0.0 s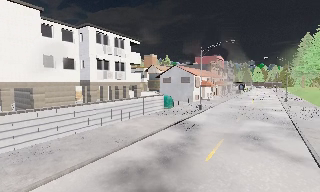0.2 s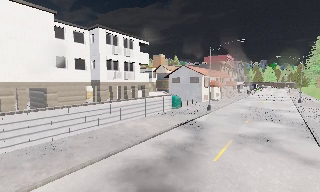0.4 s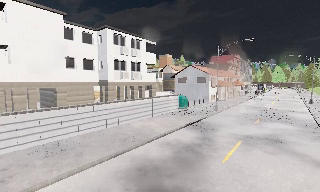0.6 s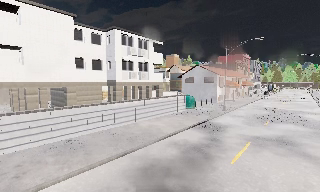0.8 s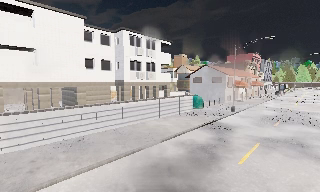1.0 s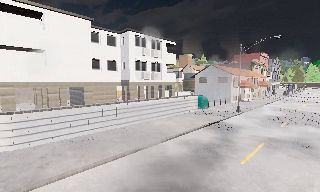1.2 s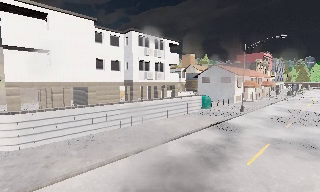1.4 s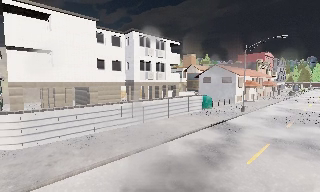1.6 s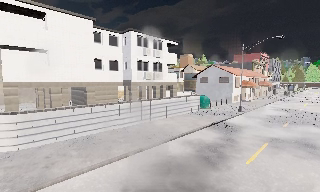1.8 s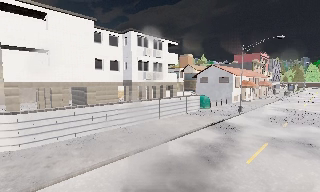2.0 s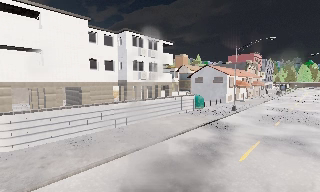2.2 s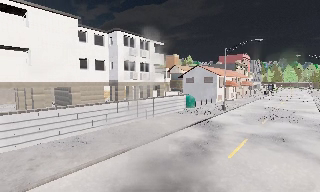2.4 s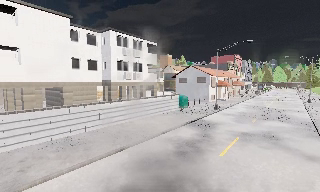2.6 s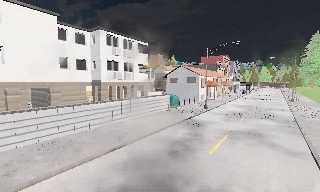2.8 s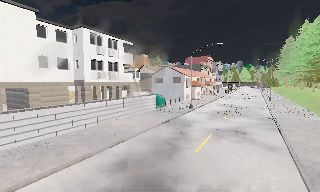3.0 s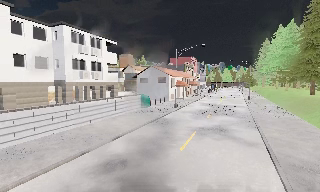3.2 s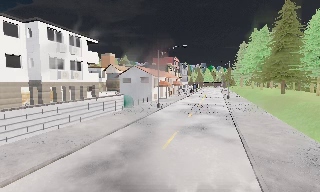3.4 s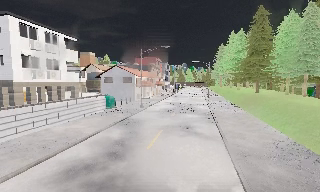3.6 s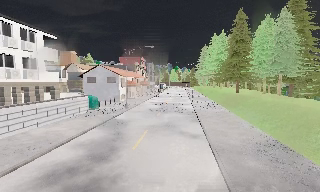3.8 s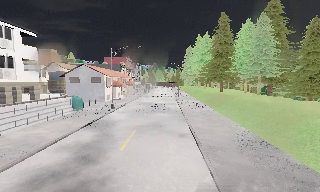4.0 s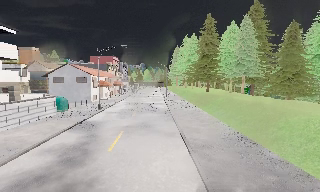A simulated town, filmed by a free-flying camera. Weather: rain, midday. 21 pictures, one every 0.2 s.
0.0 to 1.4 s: The camera swings to its left by about 15 degrees, and the scene slides to the right.
1.4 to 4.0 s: The scene slides to the left, as the camera pans about 50 degrees to its right. It travels backward, about 1 m.
The film runs backward here.
